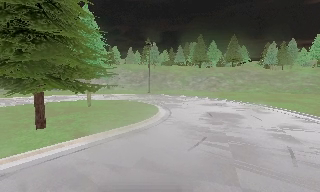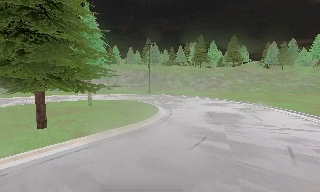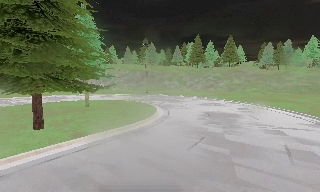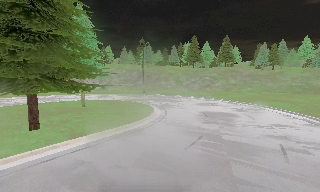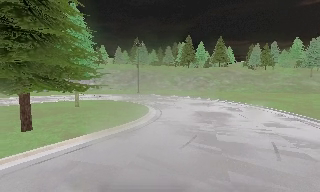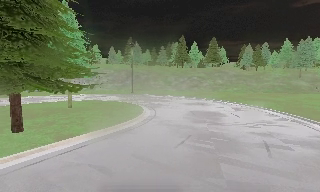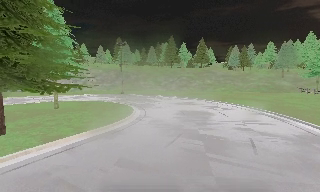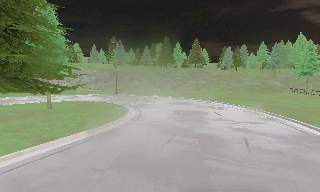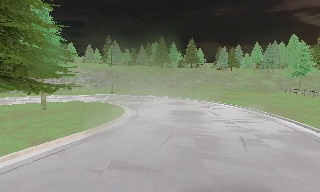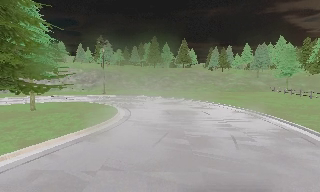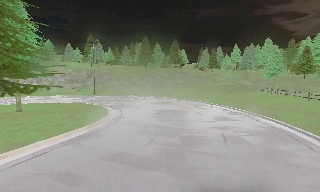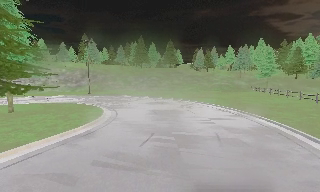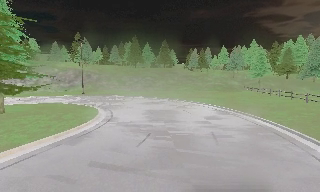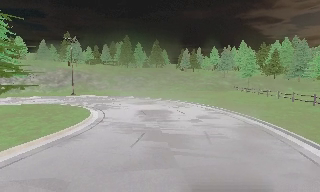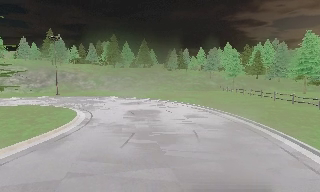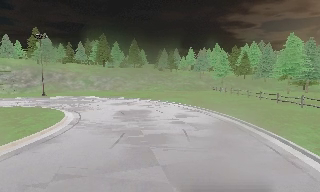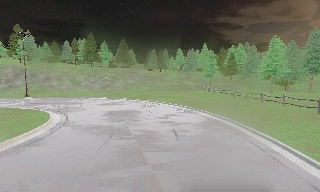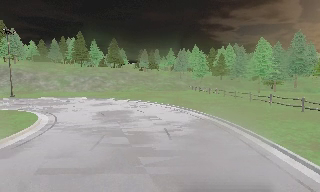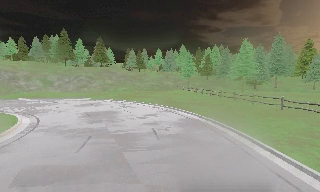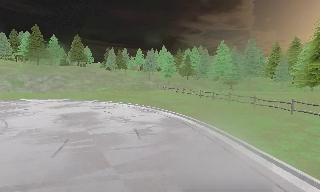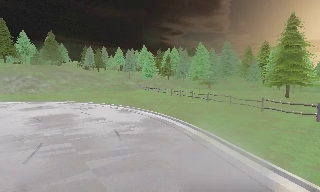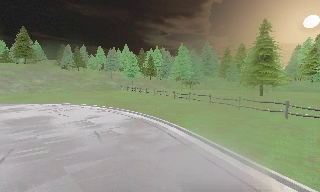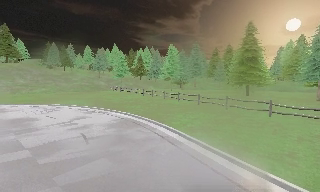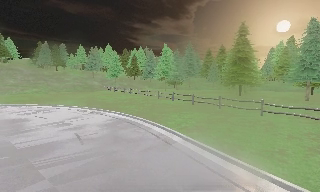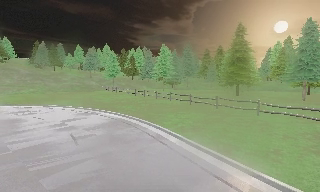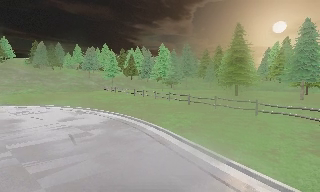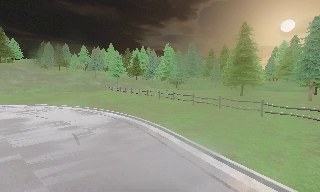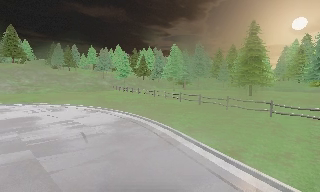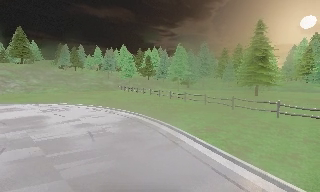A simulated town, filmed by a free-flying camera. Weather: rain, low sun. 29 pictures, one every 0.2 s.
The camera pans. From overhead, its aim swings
clockwise.
The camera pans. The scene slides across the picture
to the left.
0.0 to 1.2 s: The camera shifts only a little, or ends up much as it began.
1.2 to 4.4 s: The scene slides to the left, as the camera pans about 60 degrees to its right. It travels backward, about 0.5 m.
4.4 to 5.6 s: The camera shifts only a little, or ends up much as it began.
The film runs backward here.
